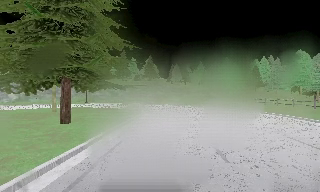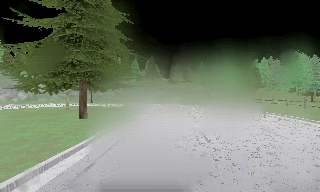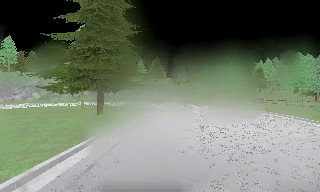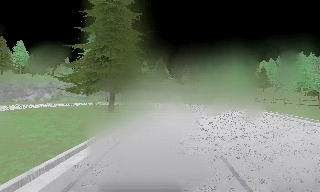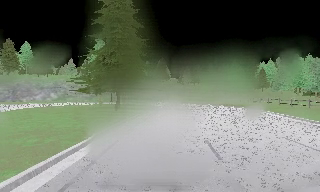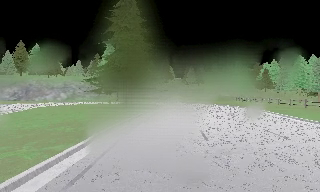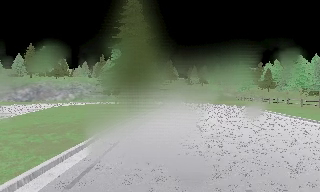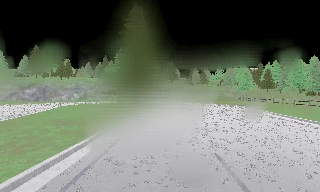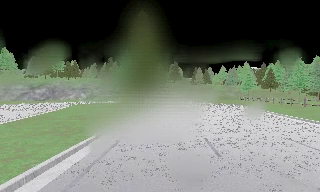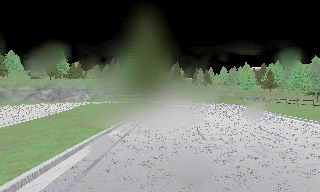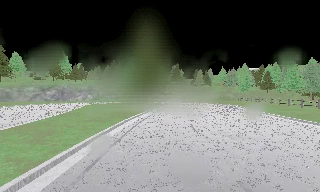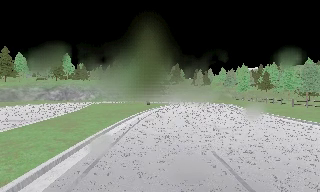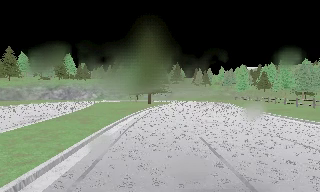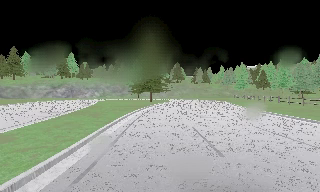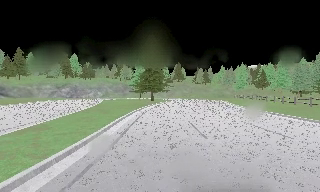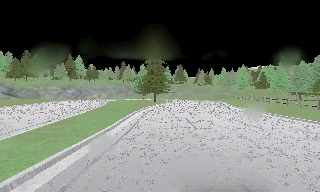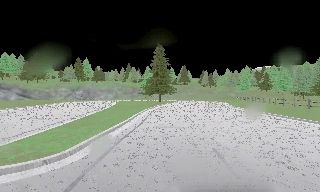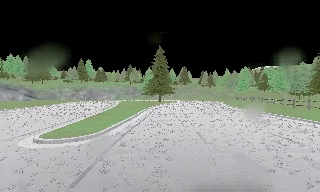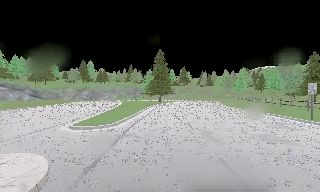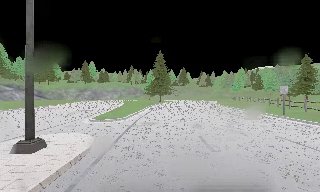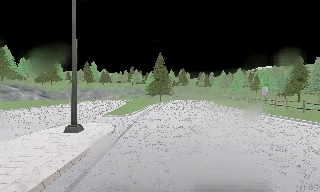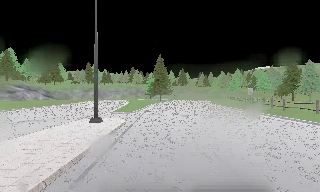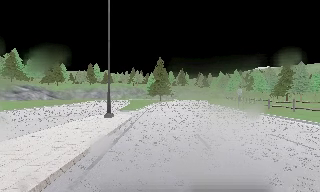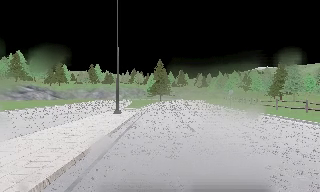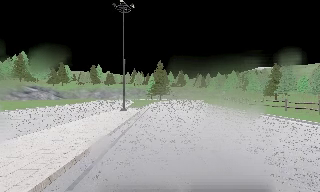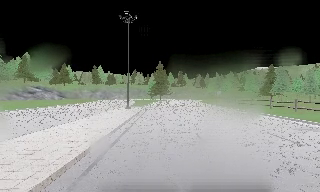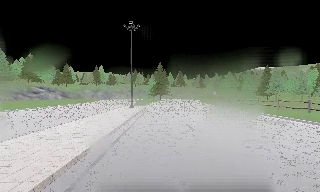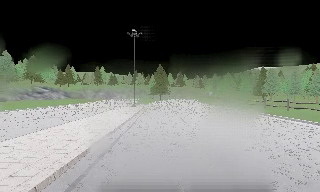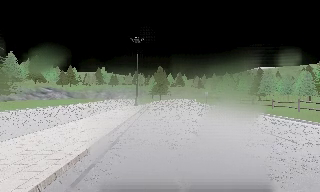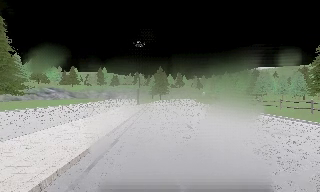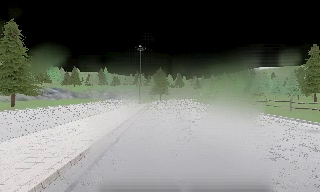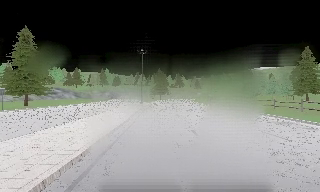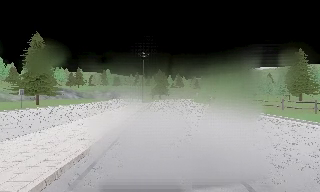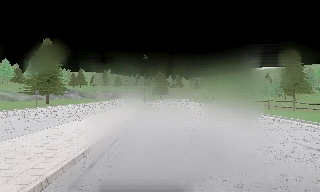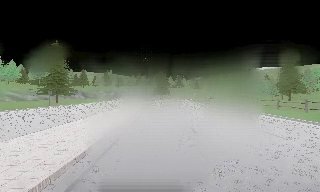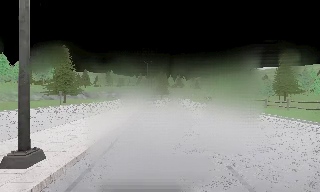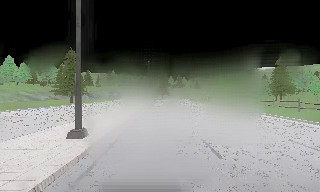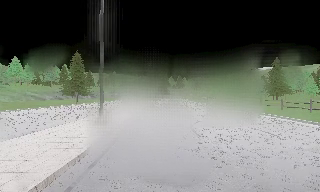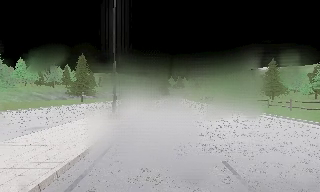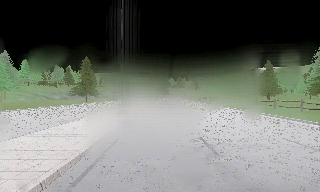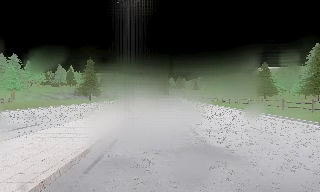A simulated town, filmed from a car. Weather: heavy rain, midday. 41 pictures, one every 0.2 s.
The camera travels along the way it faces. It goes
backward.
0.0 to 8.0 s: The camera swings to its left by about 15 degrees, and the scene slides to the right. It travels backward, about 90 m, so what stands in front gets smaller.
The film runs backward here.
